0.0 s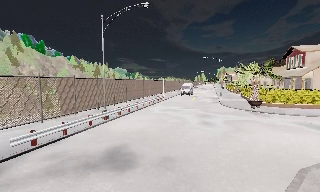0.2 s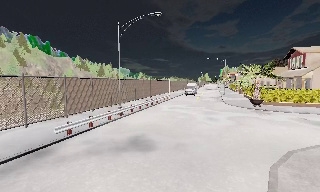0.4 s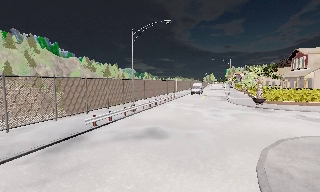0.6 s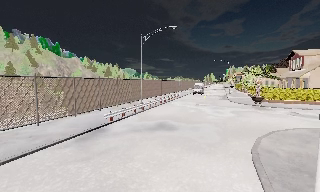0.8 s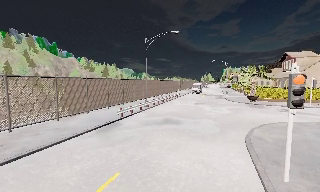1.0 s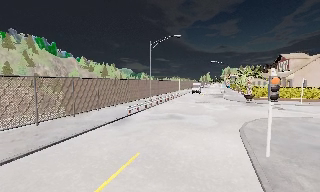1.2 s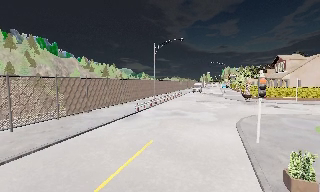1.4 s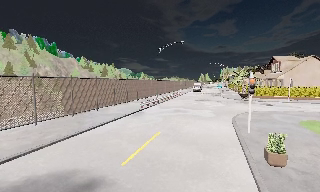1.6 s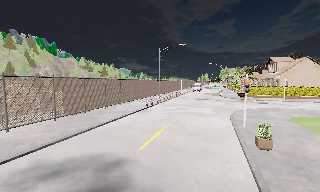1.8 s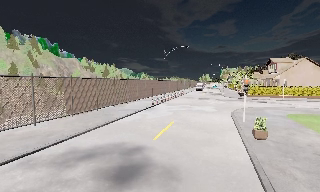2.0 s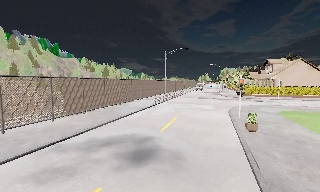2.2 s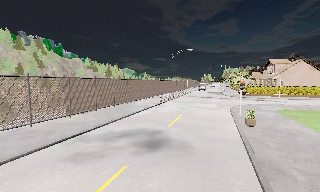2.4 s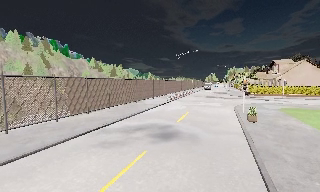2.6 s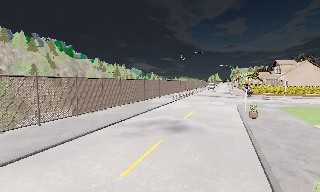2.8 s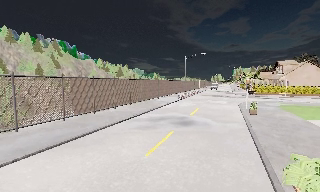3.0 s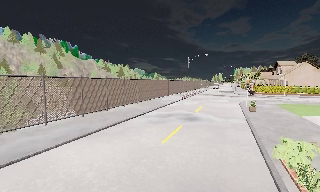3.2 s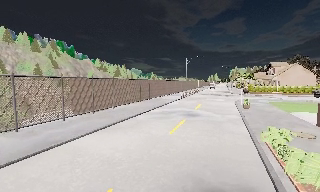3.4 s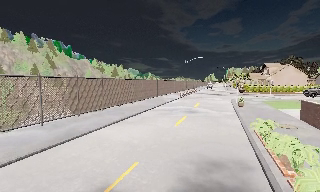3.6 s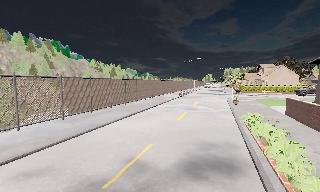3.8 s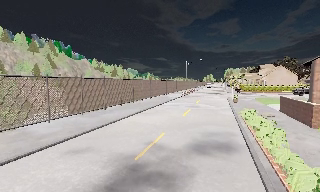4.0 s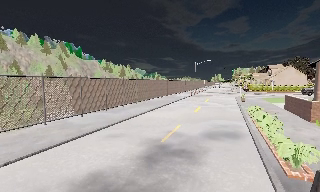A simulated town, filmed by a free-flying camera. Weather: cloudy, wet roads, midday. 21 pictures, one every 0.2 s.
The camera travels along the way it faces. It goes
backward.
0.0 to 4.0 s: The camera travels backward, about 30 m, so what stands in front gets smaller.
The film runs backward here.
